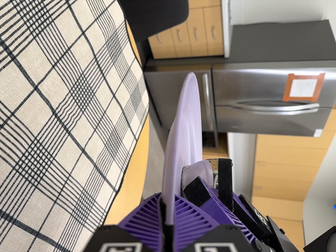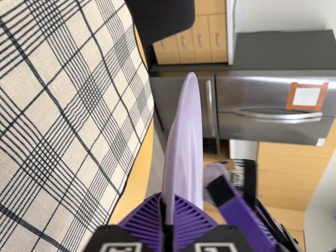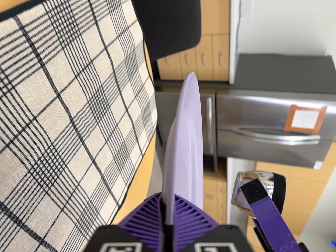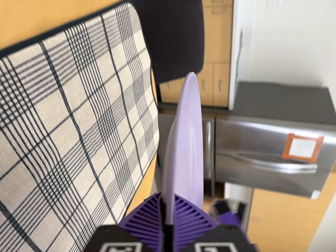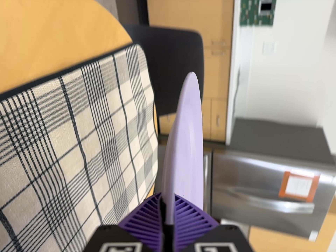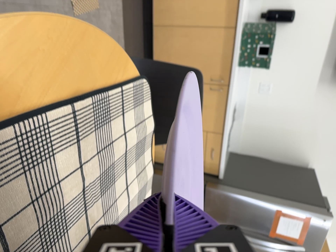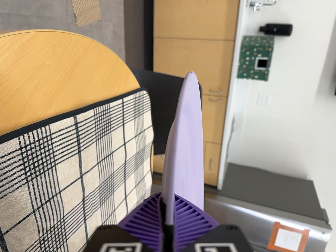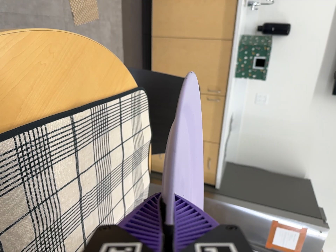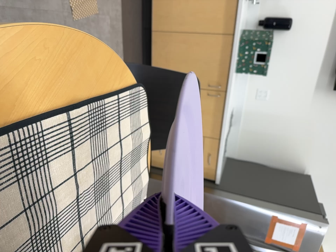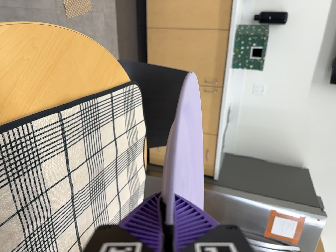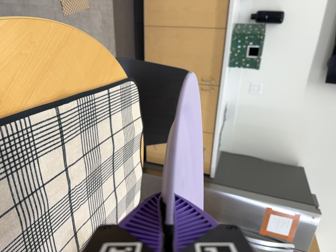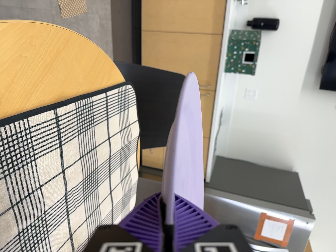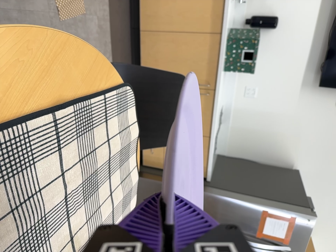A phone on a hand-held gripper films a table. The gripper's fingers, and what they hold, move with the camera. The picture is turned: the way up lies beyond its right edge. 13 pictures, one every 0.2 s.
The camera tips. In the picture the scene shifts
downward.
0.0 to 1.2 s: The camera travels backward and to its left, about 12 cm, so what stands in front gets smaller. Its aim tips toward the top of its view by about 25 degrees, and the scene shifts downward. It rolls about its line of sight by about 15 degrees, and the scene rotates clockwise.
1.2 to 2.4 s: The camera shifts only a little, or ends up much as it began.
The film runs forward here.
